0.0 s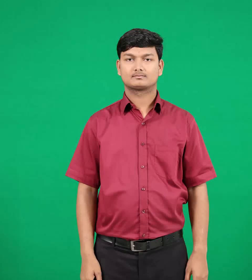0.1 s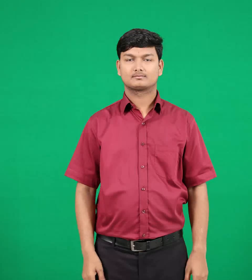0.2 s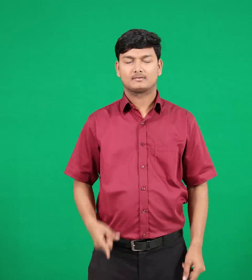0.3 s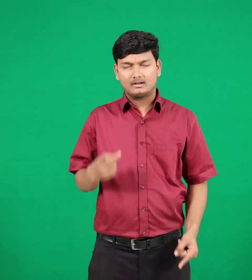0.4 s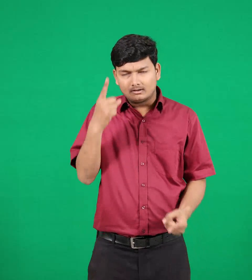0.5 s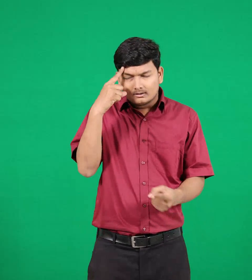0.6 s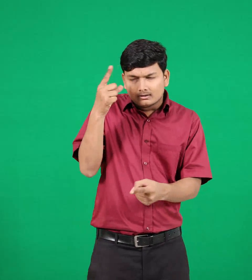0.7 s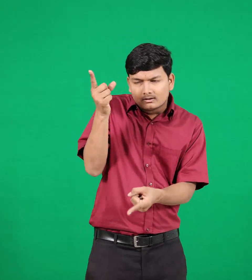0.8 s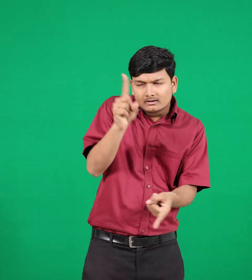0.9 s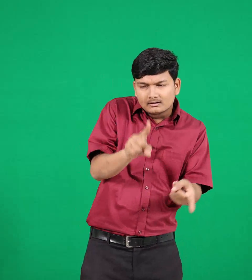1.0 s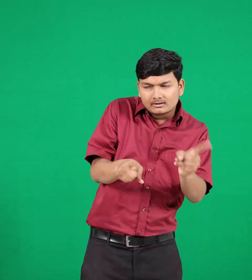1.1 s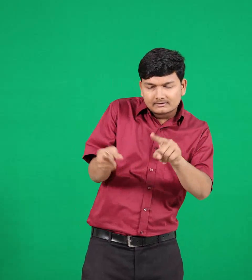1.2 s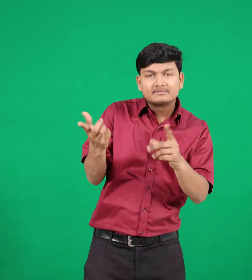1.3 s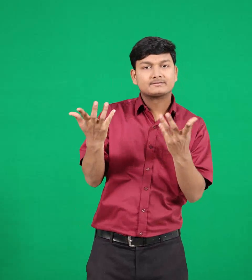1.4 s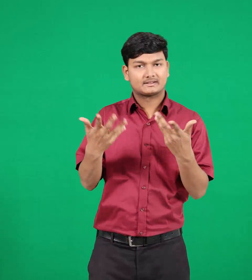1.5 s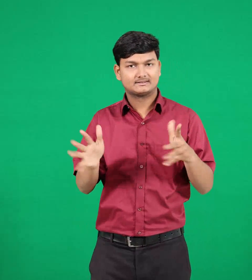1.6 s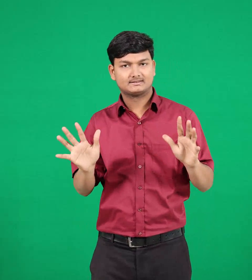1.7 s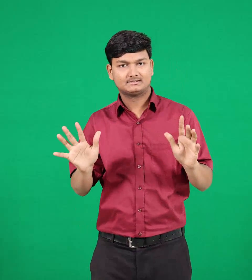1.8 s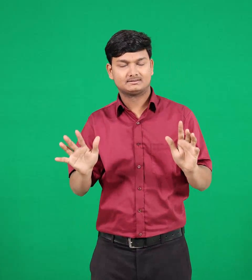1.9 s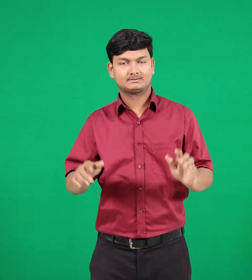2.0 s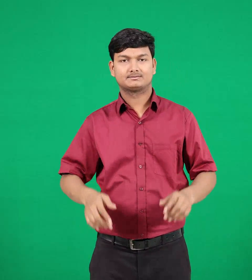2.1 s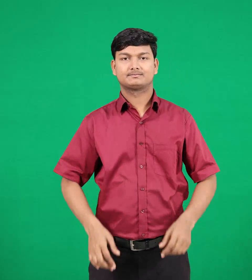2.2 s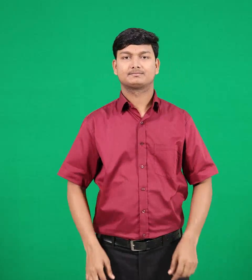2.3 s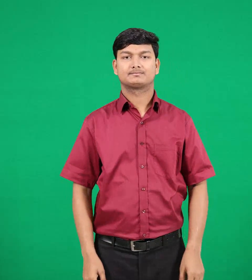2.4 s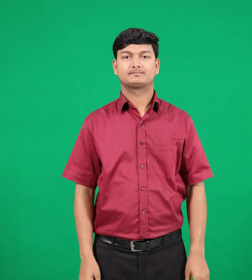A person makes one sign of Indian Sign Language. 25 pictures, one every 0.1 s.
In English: tricked
